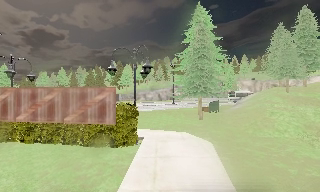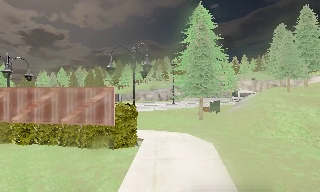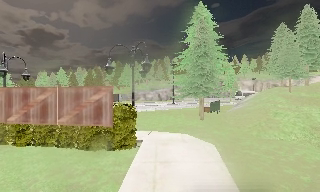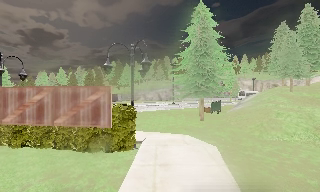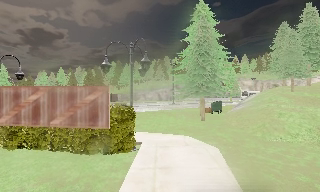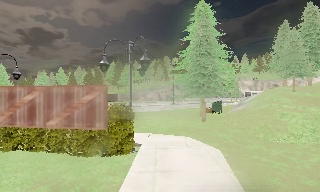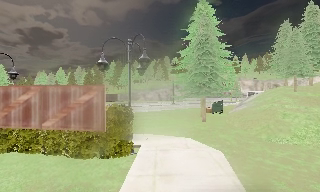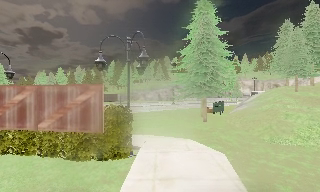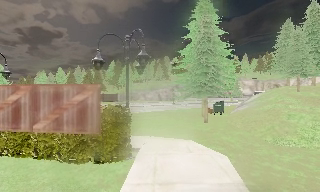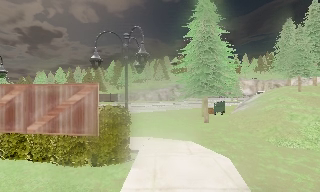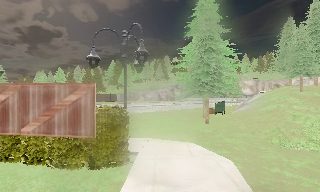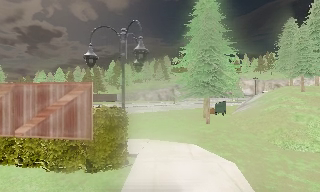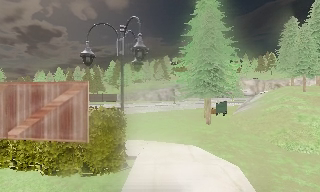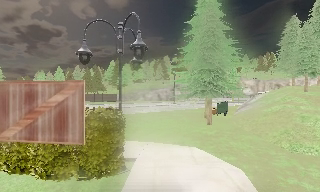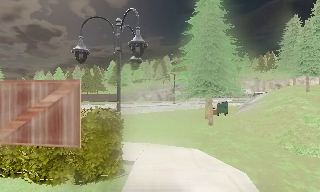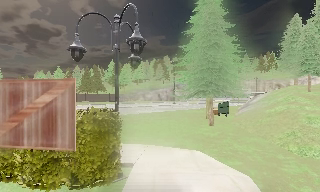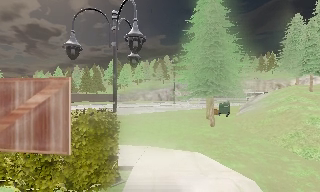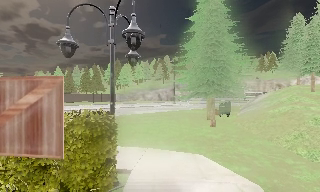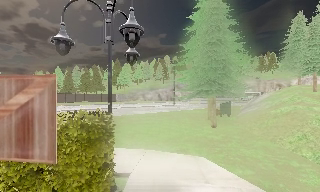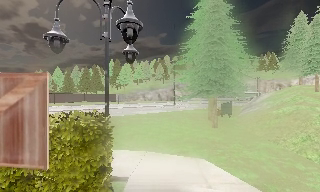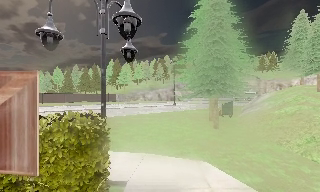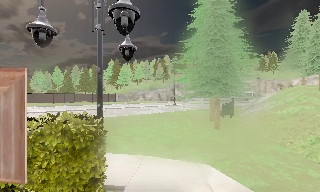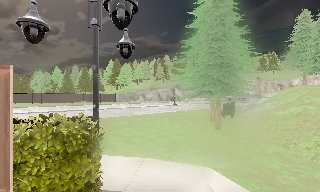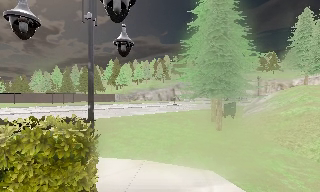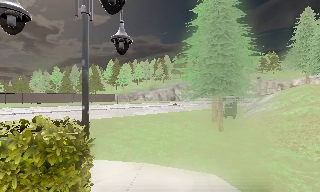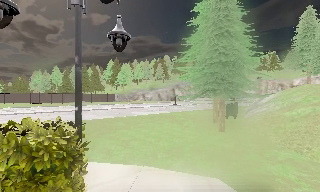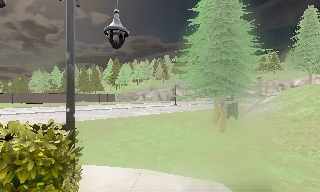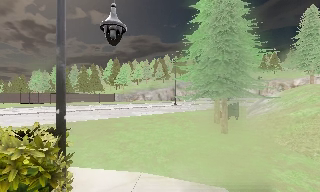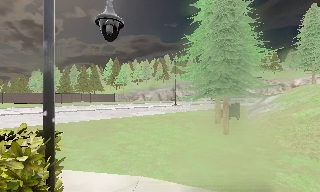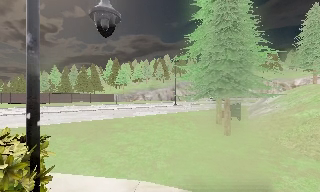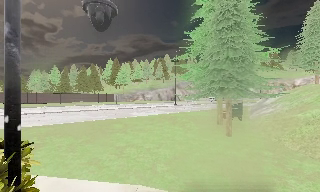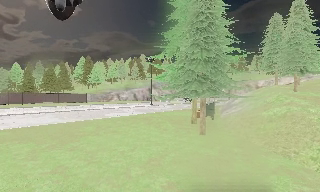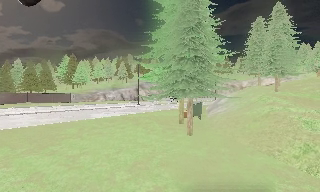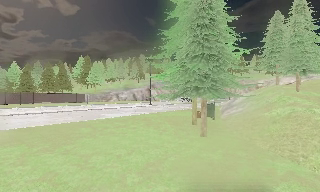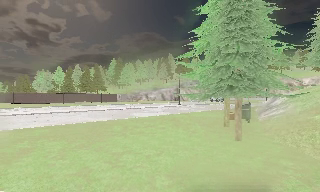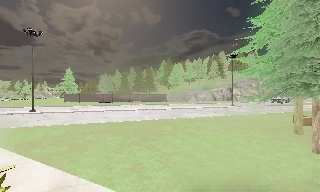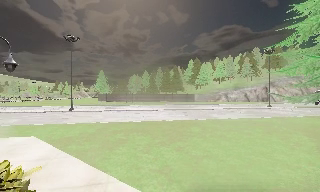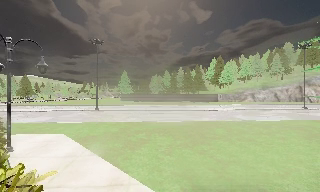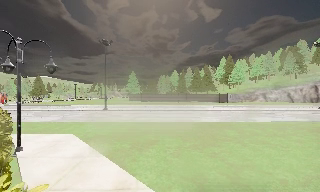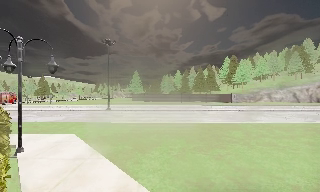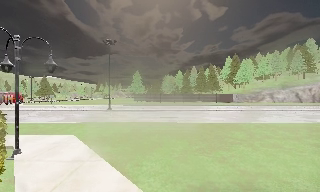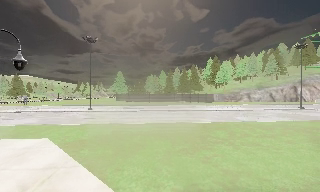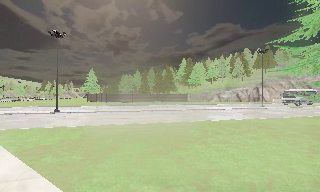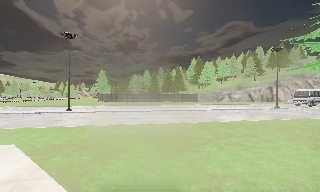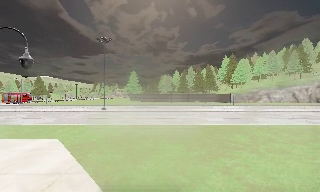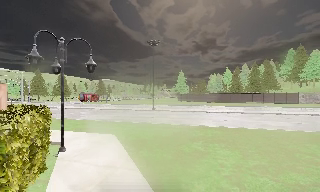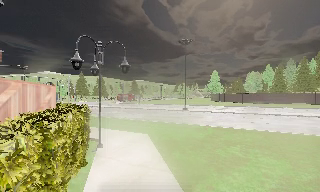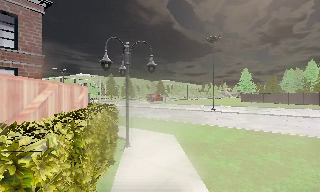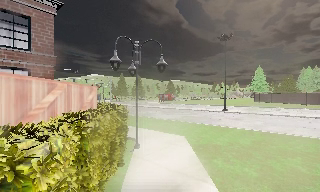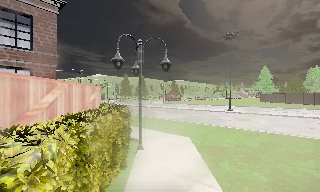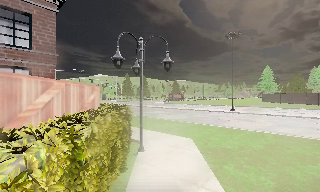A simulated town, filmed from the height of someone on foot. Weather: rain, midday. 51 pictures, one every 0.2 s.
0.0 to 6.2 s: The camera travels forward, about 7 m, so what stands in front looms larger.
6.2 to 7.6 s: The camera pans to its left, which is counterclockwise from overhead, by about 50 degrees. It travels forward, about 1.5 m.
7.6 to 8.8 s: The camera travels forward, about 1.5 m, so what stands in front looms larger.
8.8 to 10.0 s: The camera pans to its left, which is counterclockwise from overhead, by about 45 degrees. It travels forward, about 1 m.
The film runs forward here.
